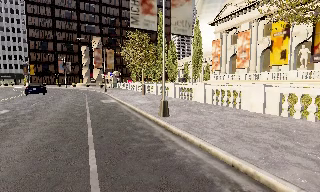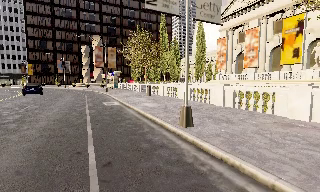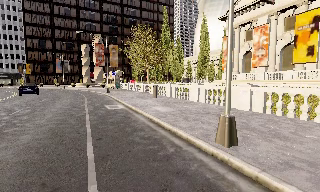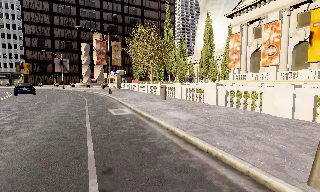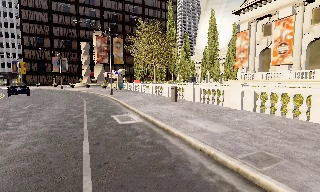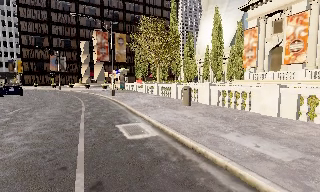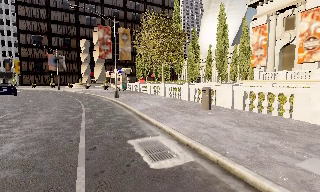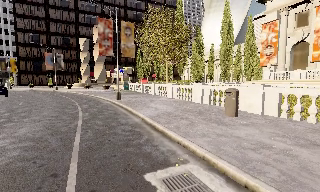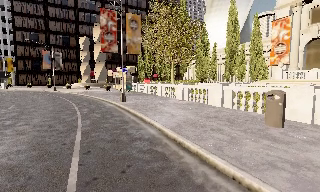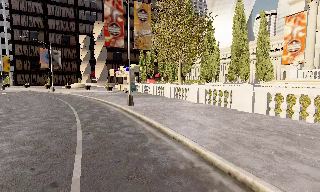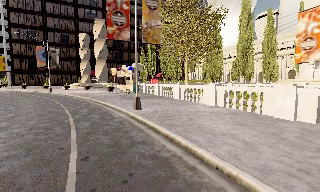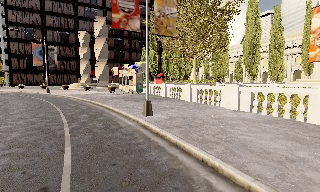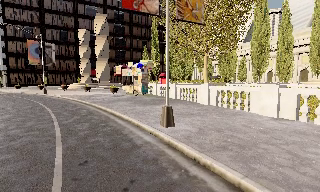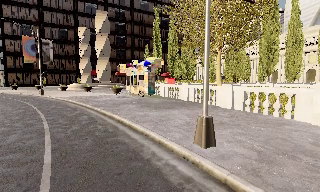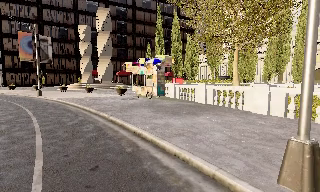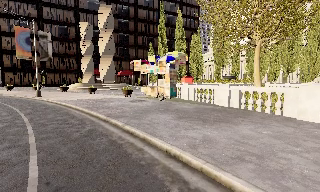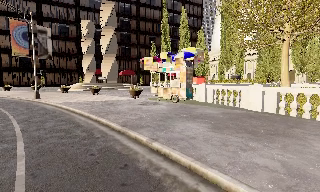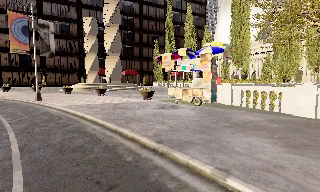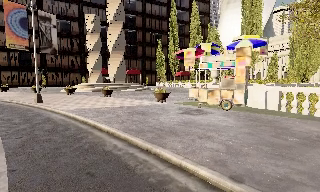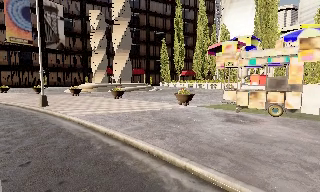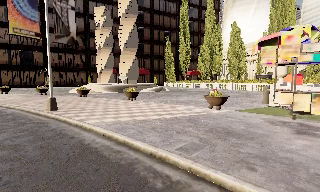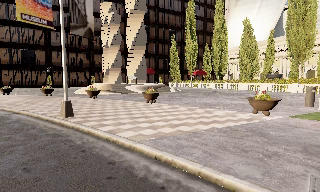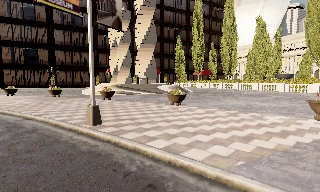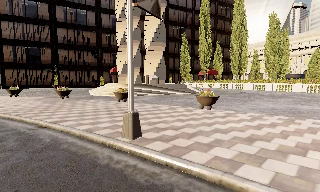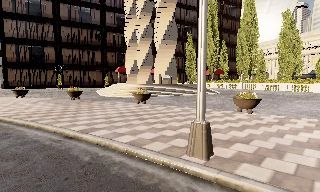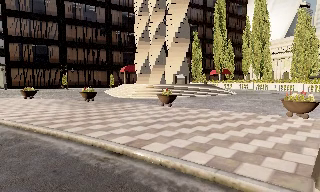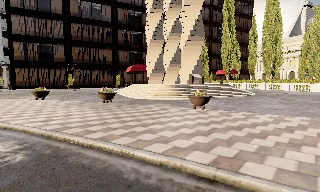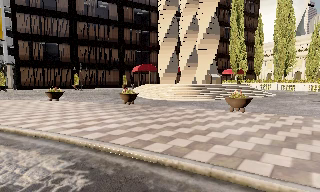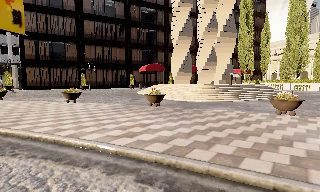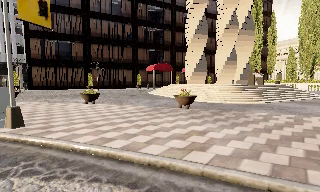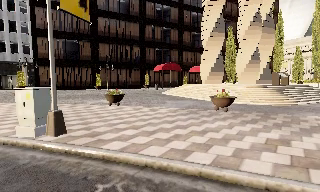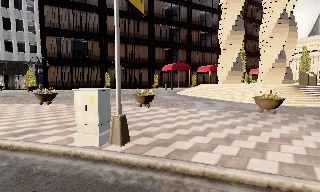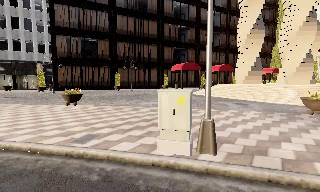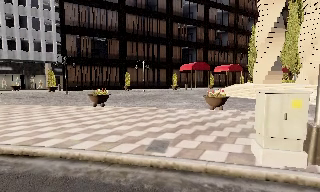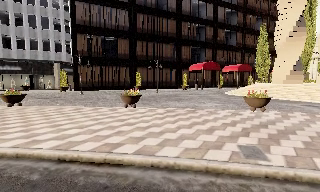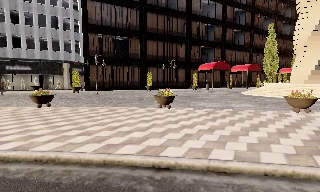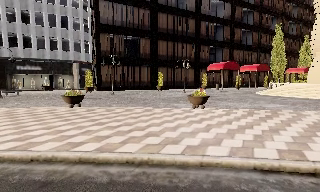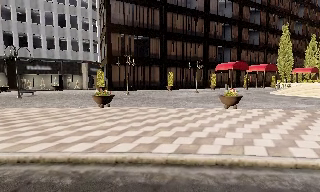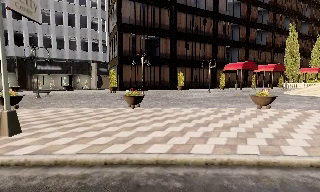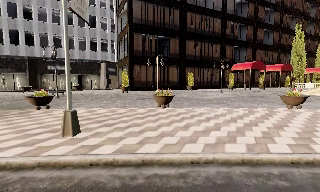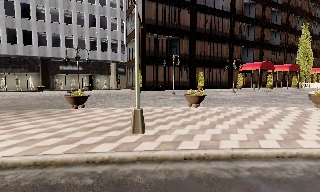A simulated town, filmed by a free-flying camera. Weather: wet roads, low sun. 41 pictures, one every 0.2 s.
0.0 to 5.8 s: The camera travels forward and to its left, about 55 m, so what stands in front looms larger.
5.8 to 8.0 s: The camera travels to its left, about 20 m, so close, fixed things drift to the right.
The film runs forward here.
